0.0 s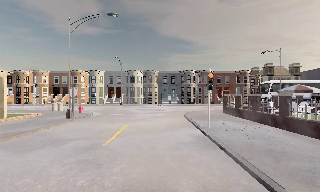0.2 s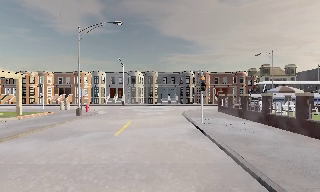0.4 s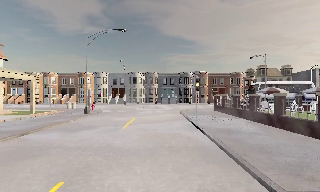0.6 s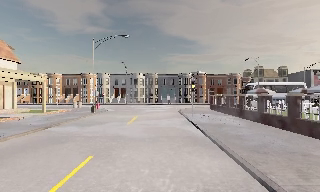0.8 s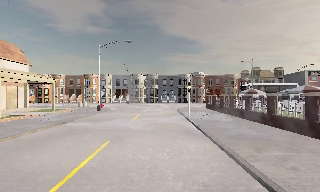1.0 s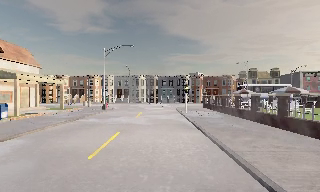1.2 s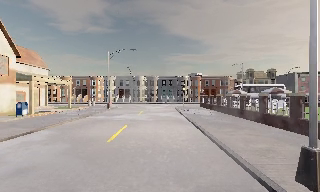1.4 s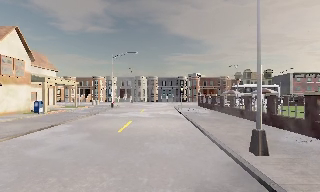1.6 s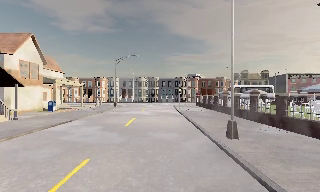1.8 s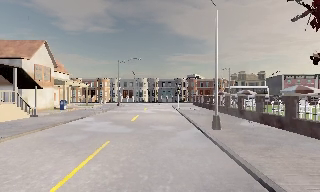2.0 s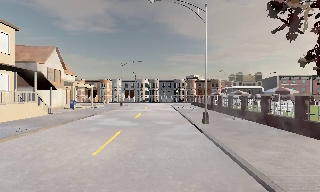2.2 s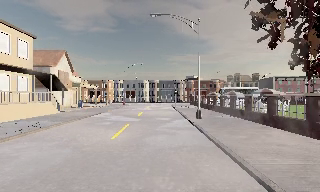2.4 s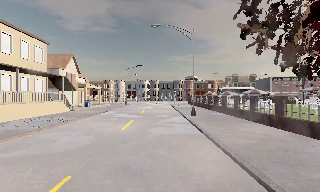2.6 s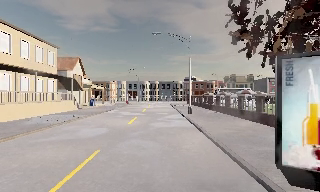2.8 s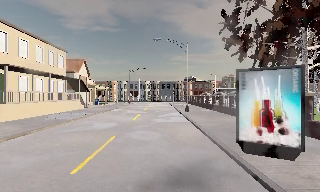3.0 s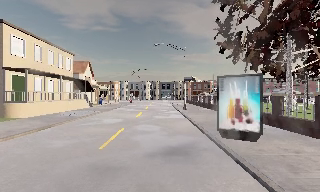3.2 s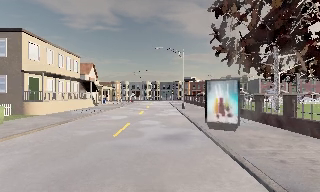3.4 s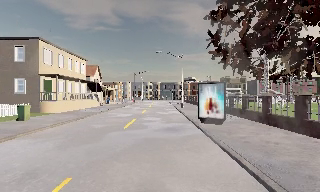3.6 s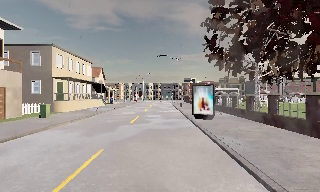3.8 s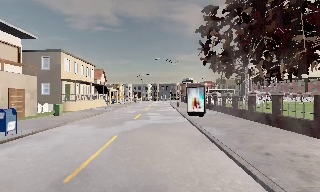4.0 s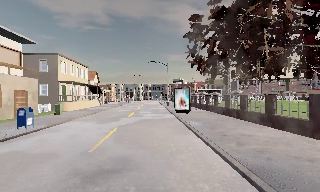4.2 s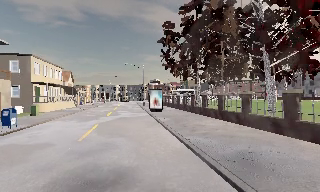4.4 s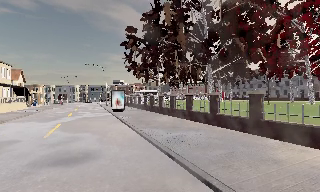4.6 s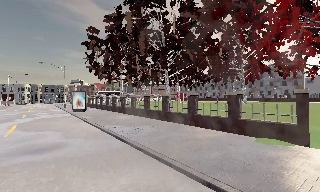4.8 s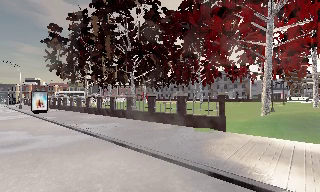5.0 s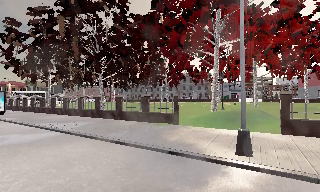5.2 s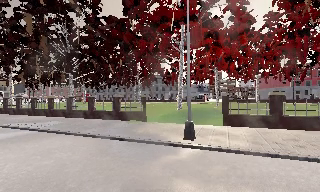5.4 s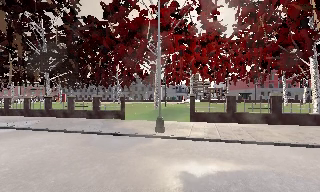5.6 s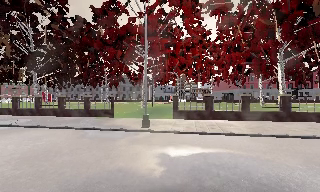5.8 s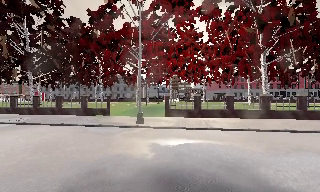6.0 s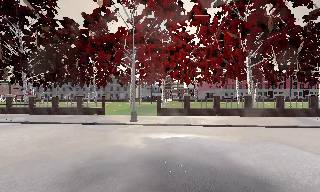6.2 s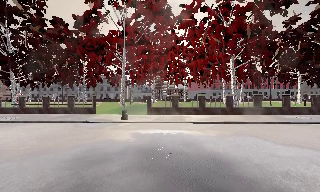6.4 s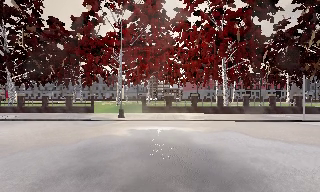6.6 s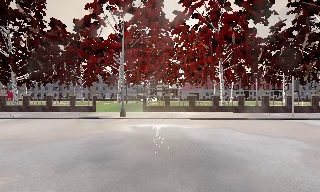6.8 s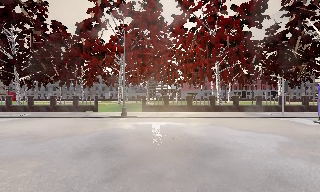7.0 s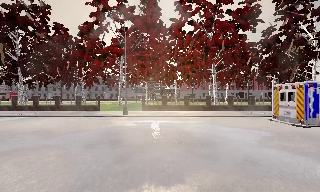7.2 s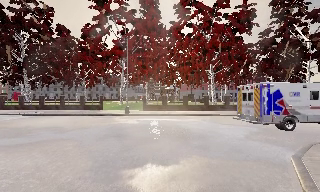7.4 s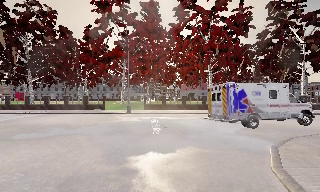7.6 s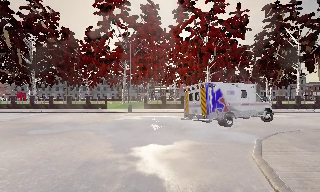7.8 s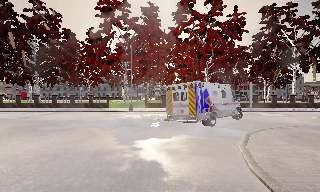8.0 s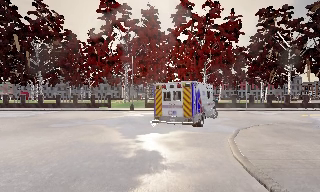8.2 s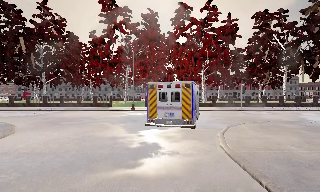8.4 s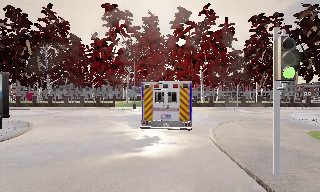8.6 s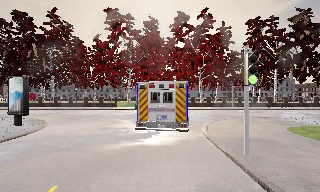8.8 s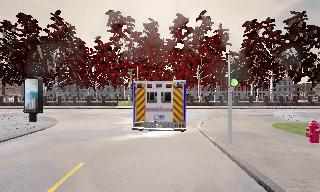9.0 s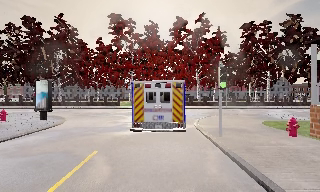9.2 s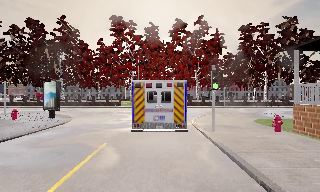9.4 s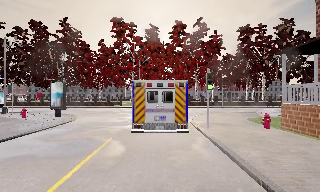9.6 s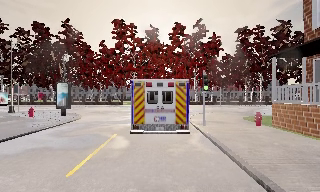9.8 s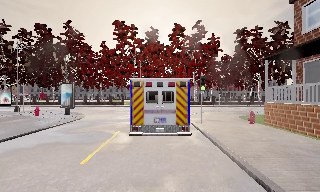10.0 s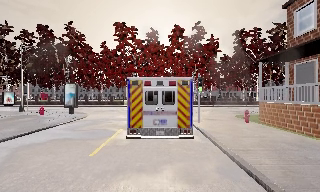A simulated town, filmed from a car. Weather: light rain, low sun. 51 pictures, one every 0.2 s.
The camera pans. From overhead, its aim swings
clockwise.
The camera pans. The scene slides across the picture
to the left.
0.0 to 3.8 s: The camera travels backward, about 30 m, so what stands in front gets smaller.
3.8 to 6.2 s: The camera pans to its right, which is clockwise from overhead, by about 85 degrees. It travels backward, about 17 m. It loses speed.
6.2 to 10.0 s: The camera travels backward, about 16 m, so what stands in front gets smaller.
The film runs backward here.
